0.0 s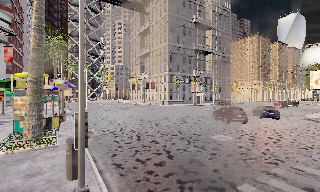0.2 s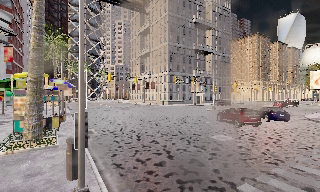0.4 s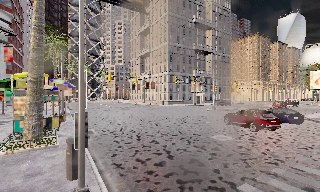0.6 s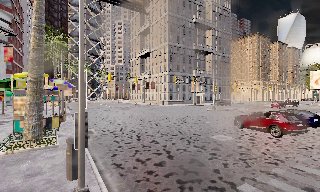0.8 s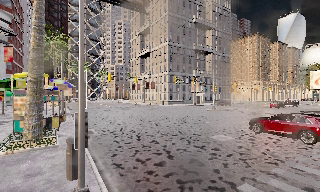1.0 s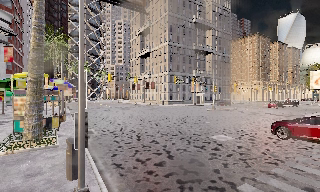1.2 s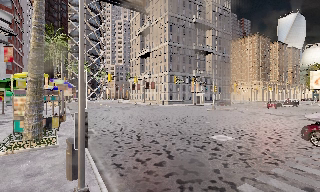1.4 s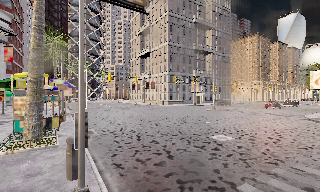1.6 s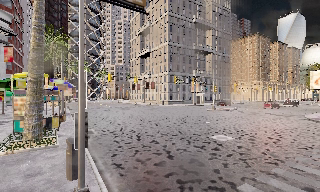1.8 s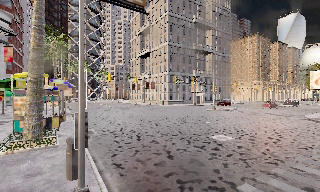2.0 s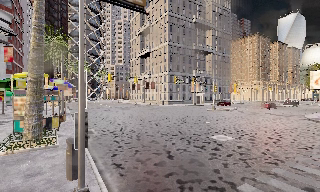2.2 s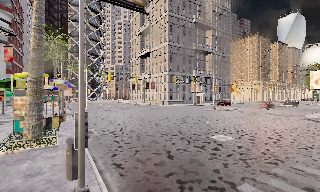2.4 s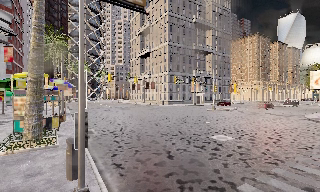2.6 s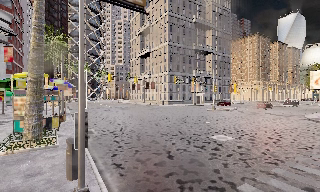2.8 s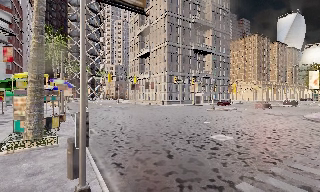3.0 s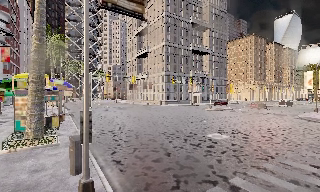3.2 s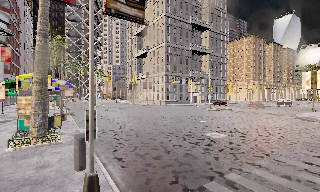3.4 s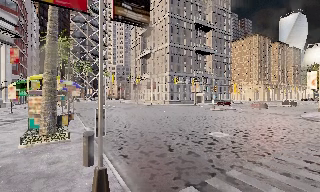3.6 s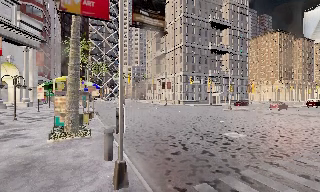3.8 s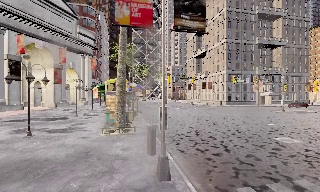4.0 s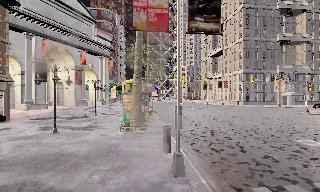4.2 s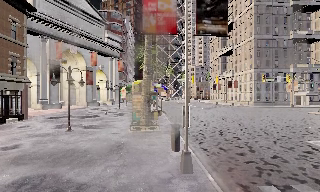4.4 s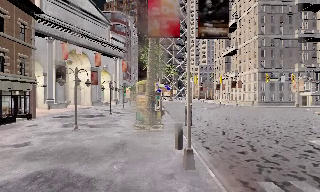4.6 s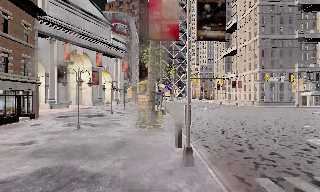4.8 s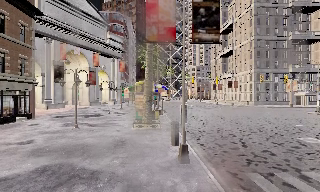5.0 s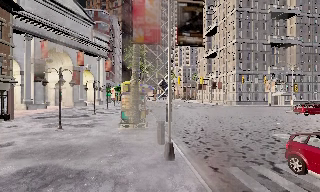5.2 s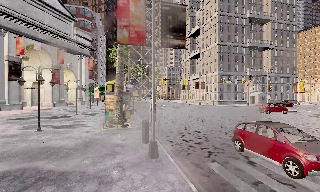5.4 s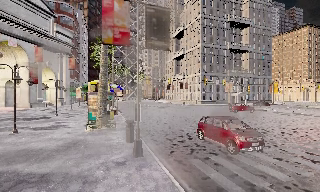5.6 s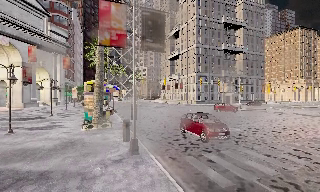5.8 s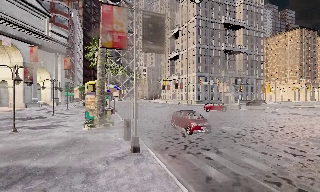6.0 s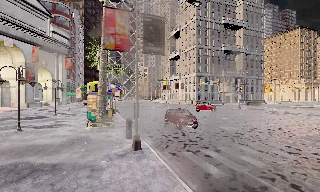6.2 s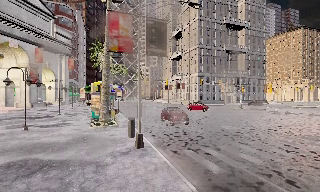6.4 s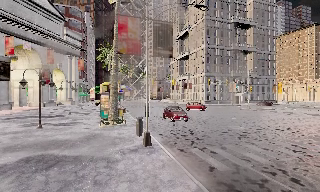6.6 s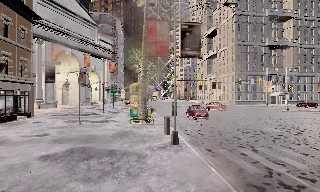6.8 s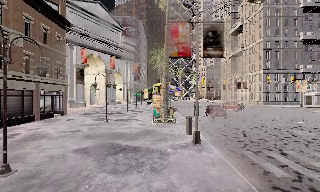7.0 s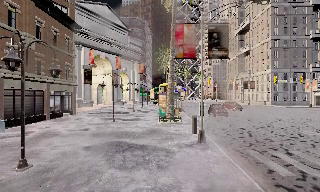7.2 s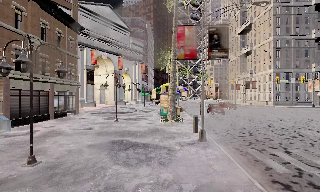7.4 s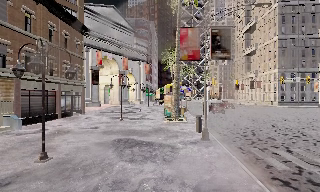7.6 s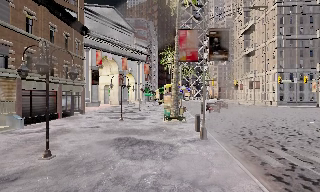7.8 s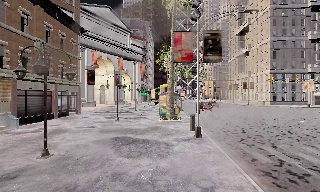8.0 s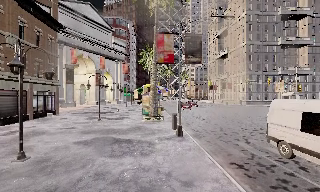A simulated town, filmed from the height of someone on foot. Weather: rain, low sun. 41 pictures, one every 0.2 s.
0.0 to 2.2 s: The camera keeps its place and its aim.
2.2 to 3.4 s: The camera travels backward, about 1 m, so what stands in front gets smaller. It gains speed.
3.4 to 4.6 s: The camera pans to its left, which is counterclockwise from overhead, by about 30 degrees. It travels backward, about 1.5 m, so what stands in front gets smaller.
4.6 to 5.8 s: The scene slides to the left, as the camera pans about 20 degrees to its right. It travels backward, about 1.5 m, so what stands in front gets smaller.
5.8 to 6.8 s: The camera pans to its left, which is counterclockwise from overhead, by about 20 degrees. It travels backward, about 1.5 m, so what stands in front gets smaller.
6.8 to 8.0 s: The camera travels backward, about 1.5 m, so what stands in front gets smaller.
The film runs backward here.
